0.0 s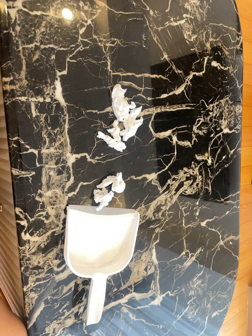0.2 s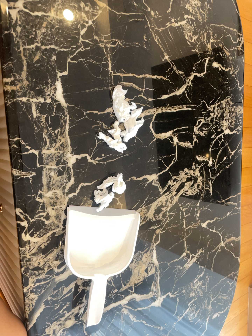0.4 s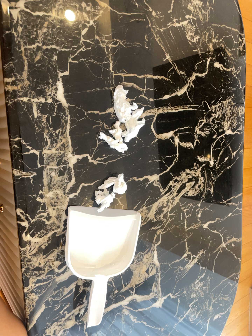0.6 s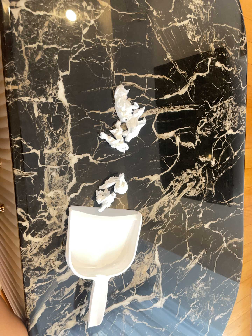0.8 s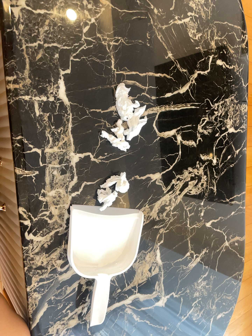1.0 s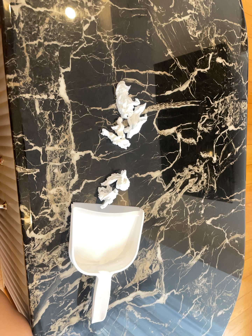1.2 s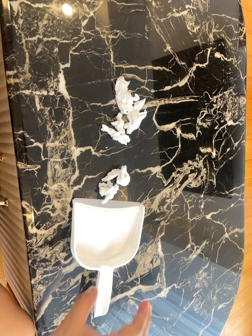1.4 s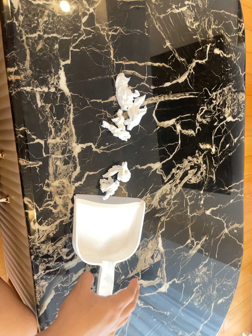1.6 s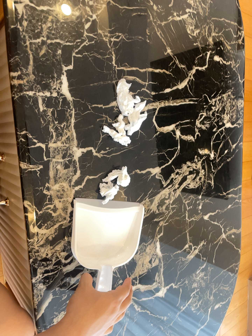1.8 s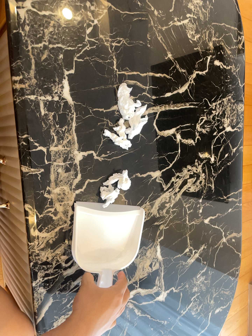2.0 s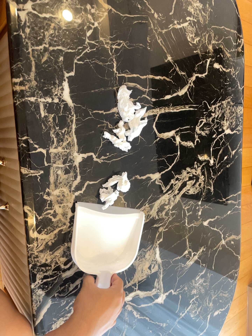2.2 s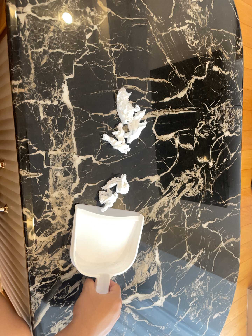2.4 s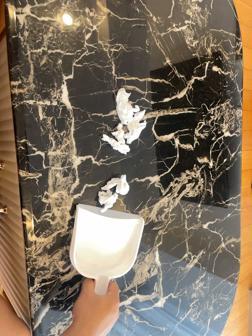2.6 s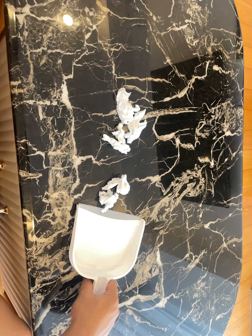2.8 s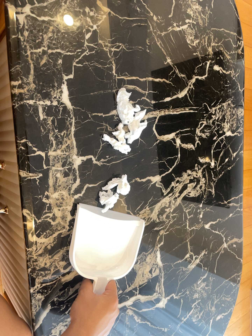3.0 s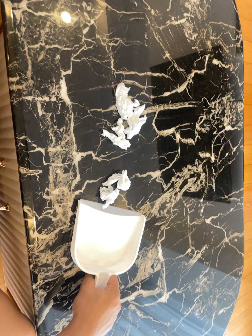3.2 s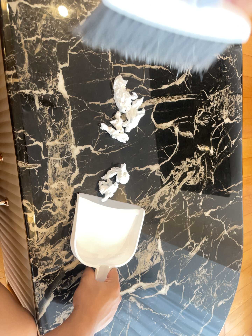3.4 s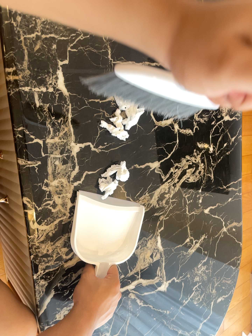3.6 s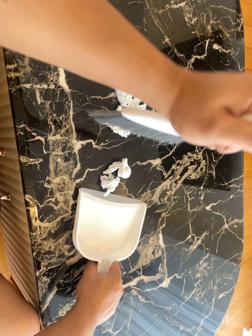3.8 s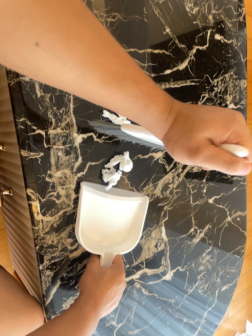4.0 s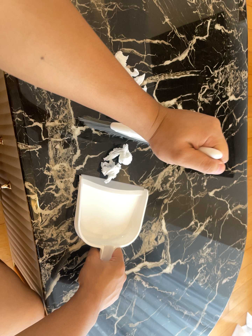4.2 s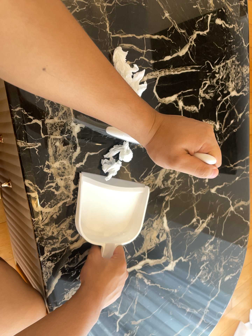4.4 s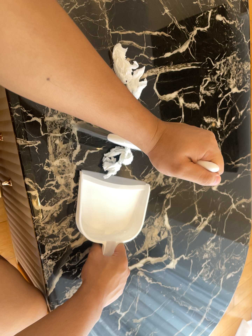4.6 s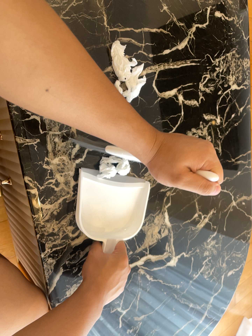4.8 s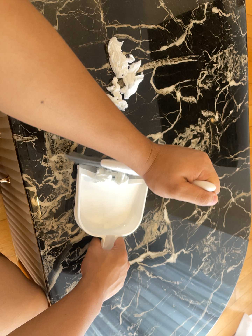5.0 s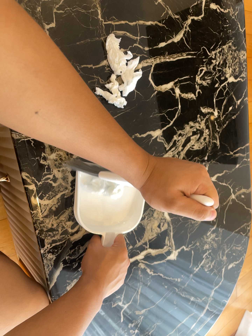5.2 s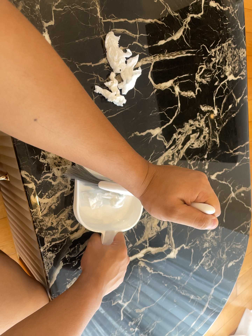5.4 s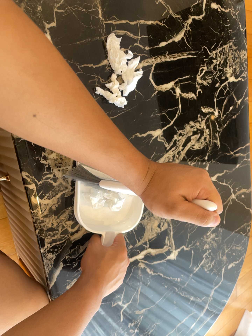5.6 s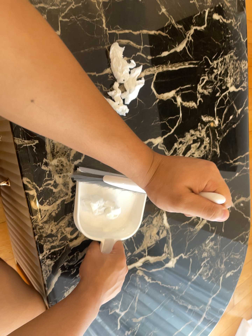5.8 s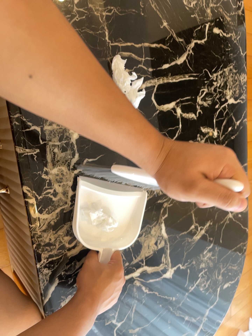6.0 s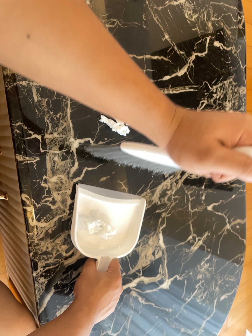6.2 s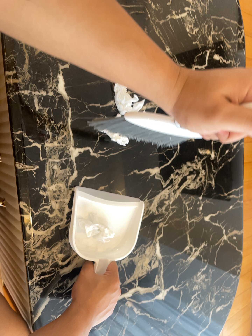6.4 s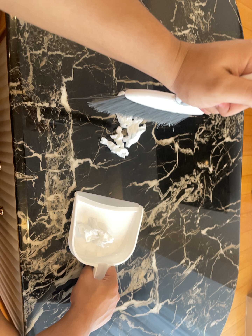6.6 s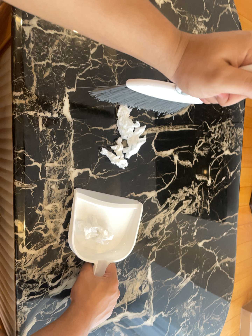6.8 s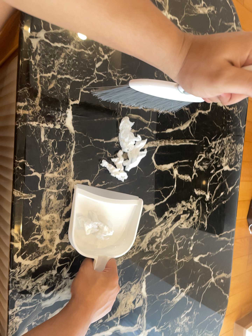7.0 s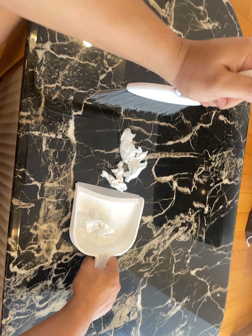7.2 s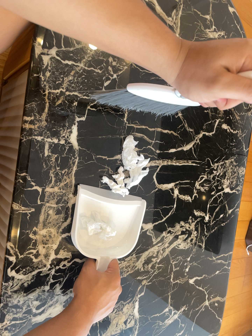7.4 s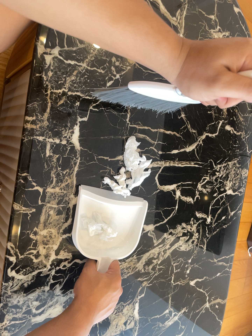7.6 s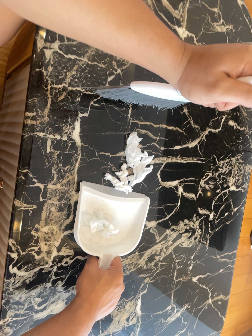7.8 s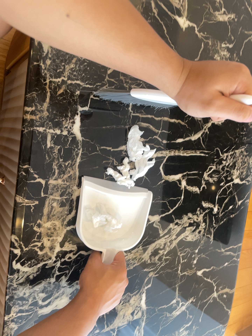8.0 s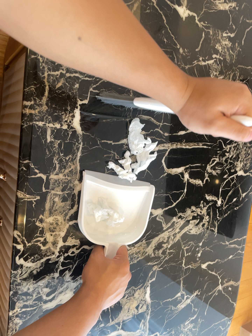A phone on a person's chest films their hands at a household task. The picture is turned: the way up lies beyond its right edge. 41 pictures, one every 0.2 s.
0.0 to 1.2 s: The camera keeps its place and its aim.
1.2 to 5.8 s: The camera shifts only a little, or ends up much as it began.
5.8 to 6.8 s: The camera rolls about its line of sight by about 10 degrees, and the scene rotates clockwise.
6.8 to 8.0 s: The camera shifts only a little, or ends up much as it began.
The film runs forward here.
